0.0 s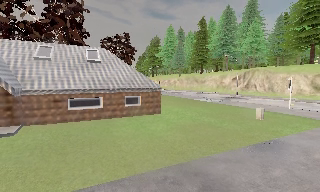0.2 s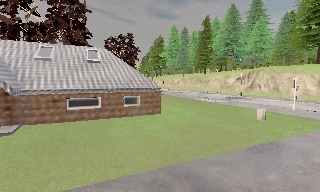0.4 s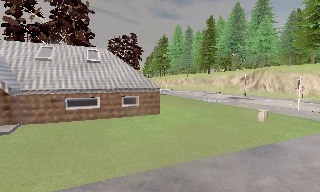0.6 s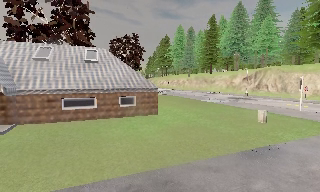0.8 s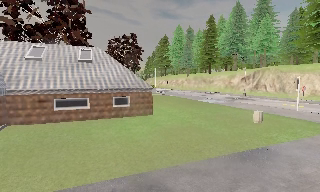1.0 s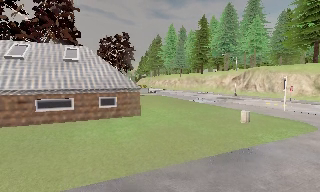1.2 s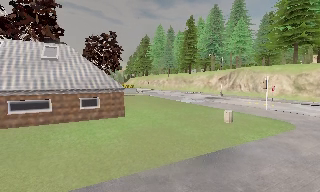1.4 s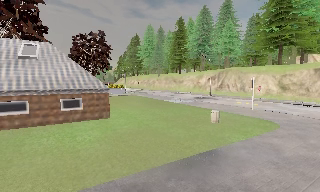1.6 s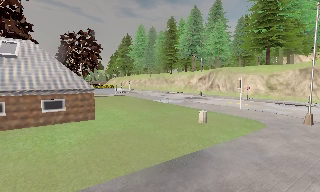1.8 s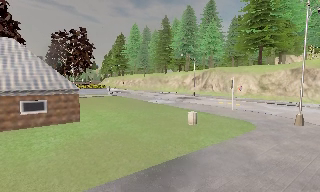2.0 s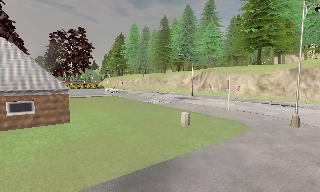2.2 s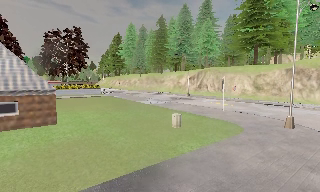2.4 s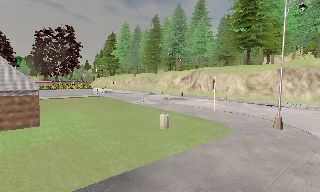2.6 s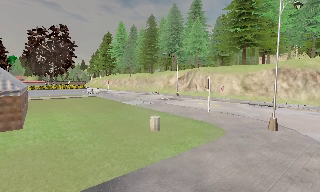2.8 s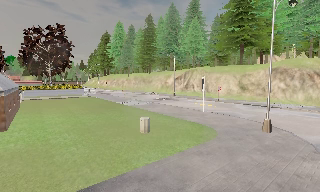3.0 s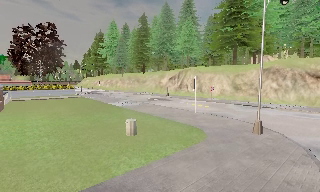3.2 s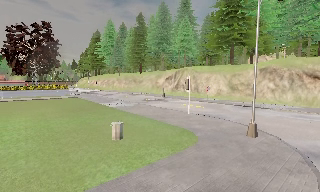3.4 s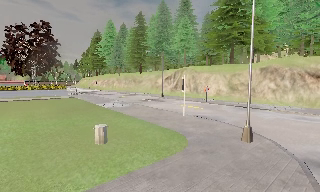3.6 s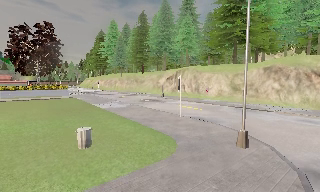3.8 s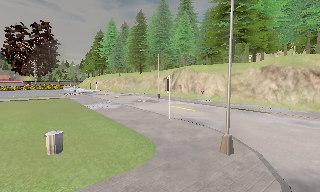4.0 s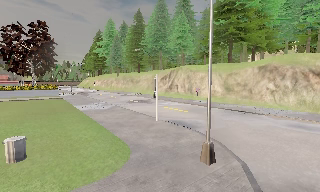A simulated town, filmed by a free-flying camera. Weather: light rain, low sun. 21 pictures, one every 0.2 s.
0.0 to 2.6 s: The camera pans to its right, which is clockwise from overhead, by about 10 degrees. It travels to its right and forward, about 6 m, so close, fixed things drift to the left.
2.6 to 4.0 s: The camera travels to its right and forward, about 6 m, so close, fixed things drift to the left. It gains speed.
The film runs backward here.
